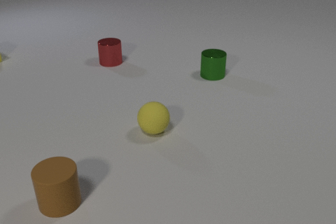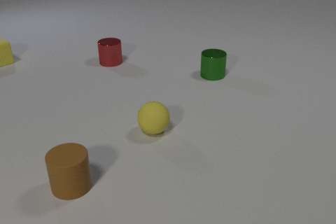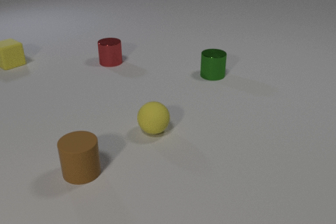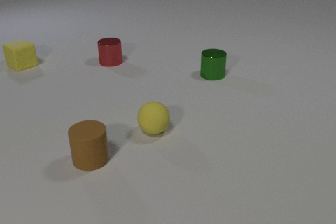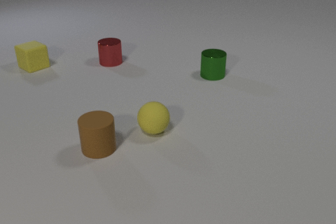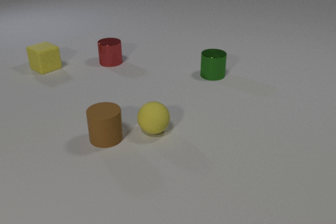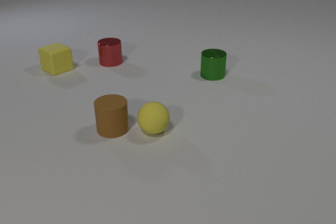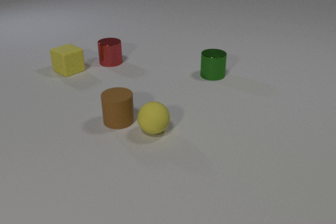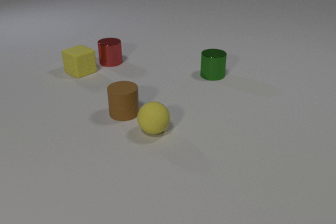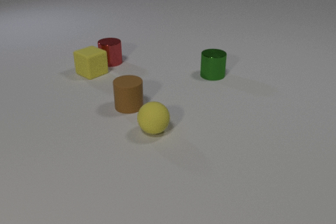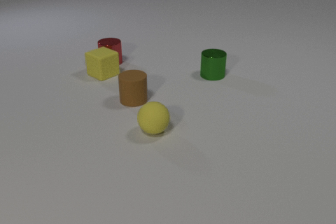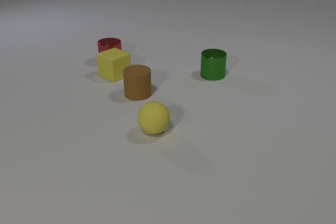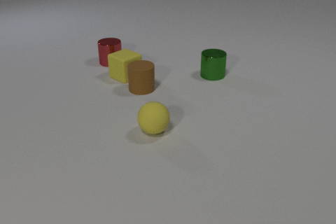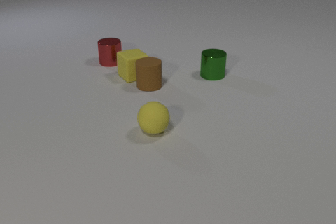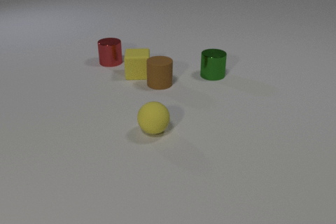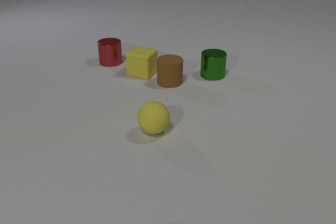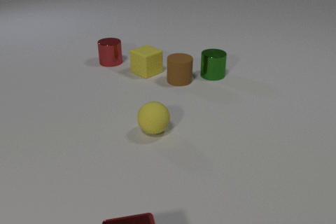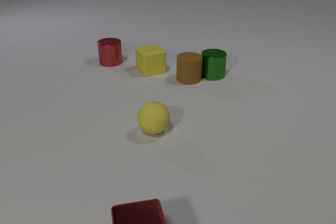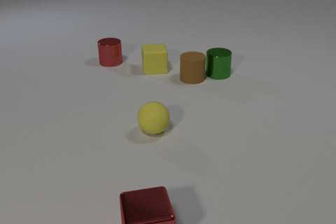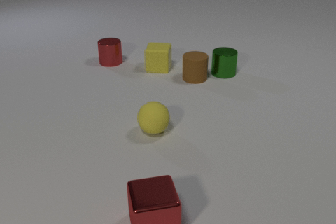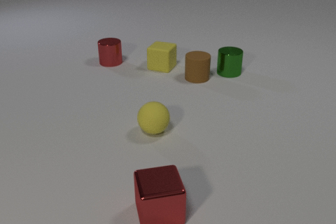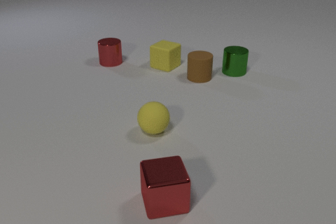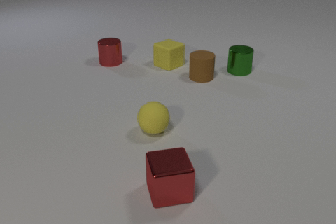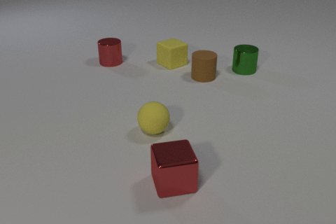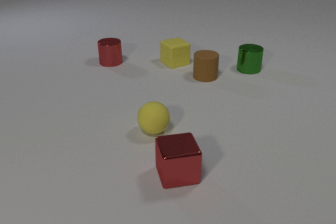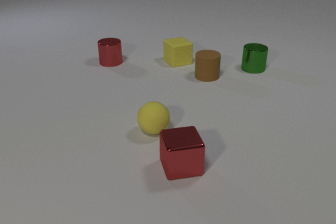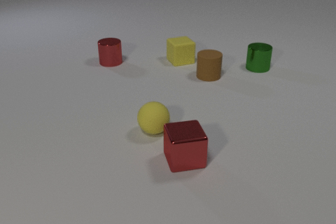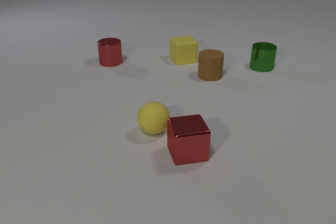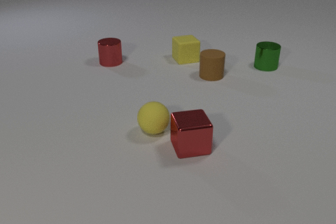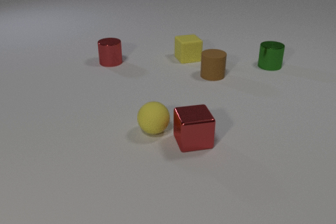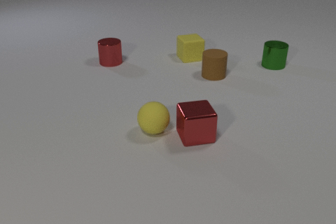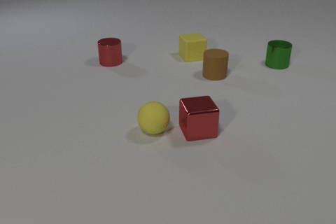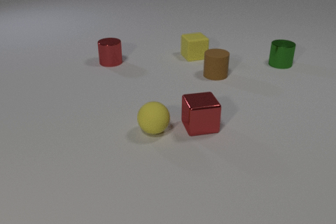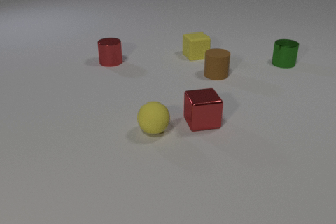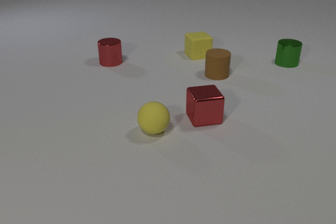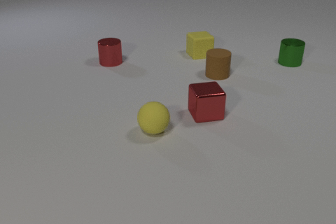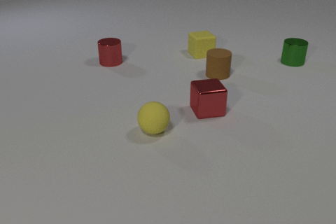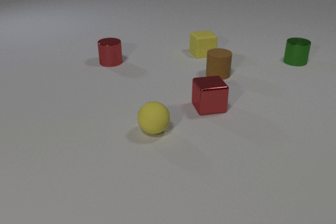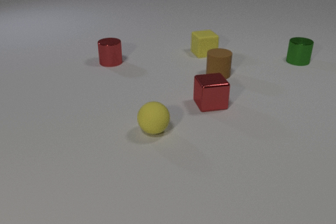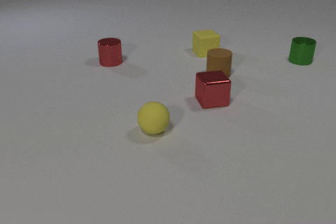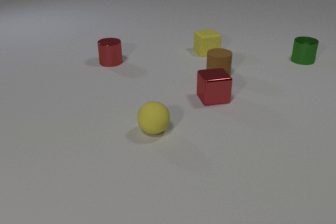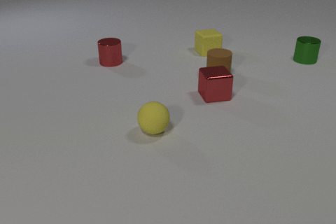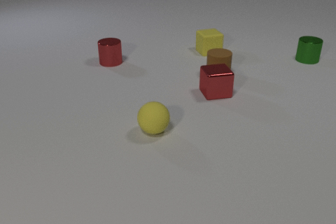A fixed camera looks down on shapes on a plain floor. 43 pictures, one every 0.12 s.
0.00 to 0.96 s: The yellow rubber cube slides to the right and toward the camera. The brown rubber cylinder slides away from the camera and to the right.
0.96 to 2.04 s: The yellow rubber cube slides to the right, spins clockwise seen from above by about 105 degrees, its near face sliding to the left. The brown rubber cylinder slides away from the camera and to the right. The red metal cube comes in at the bottom edge, slides away from the camera and to the right. The yellow rubber cube and the brown rubber cylinder collide. The brown rubber cylinder and the green metal cylinder collide.
2.04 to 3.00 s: The yellow rubber cube slides to the right and away from the camera, spins so that its near face slides to the left, clockwise seen from above. The brown rubber cylinder slides to the right and away from the camera. The green metal cylinder slides to the right and away from the camera. The red metal cube slides away from the camera.
3.00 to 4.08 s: The yellow rubber cube slides to the right and away from the camera. The brown rubber cylinder slides to the right. The green metal cylinder slides to the right and away from the camera. The red metal cube slides away from the camera.
4.08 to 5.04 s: The yellow rubber cube slides away from the camera and to the right. The green metal cylinder slides to the right and away from the camera. The red metal cube slides away from the camera.
Are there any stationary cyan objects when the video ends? no.
What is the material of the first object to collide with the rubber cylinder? rubber.
How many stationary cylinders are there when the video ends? 2.
